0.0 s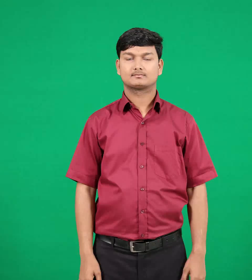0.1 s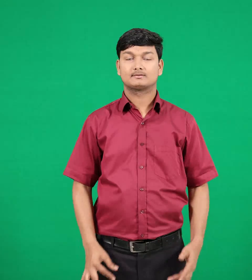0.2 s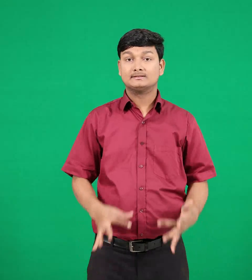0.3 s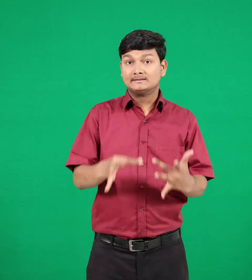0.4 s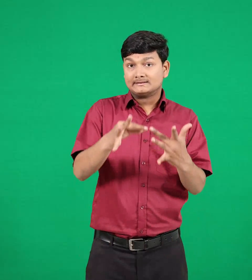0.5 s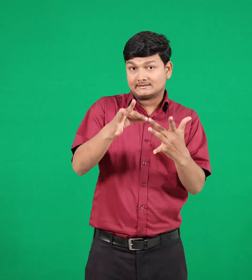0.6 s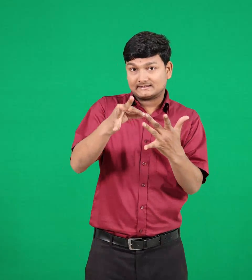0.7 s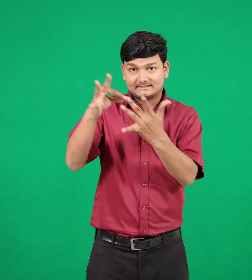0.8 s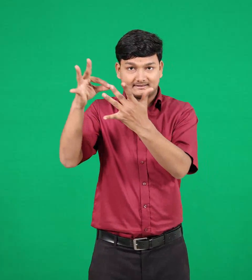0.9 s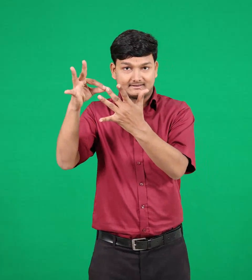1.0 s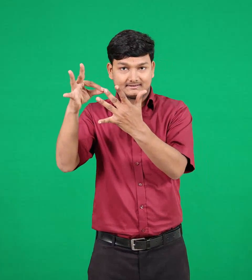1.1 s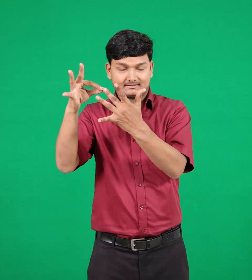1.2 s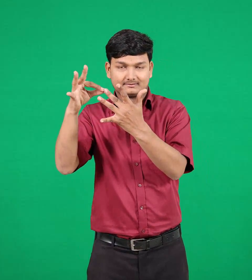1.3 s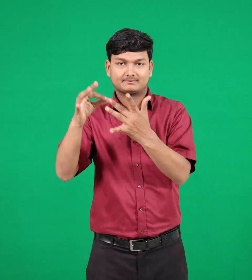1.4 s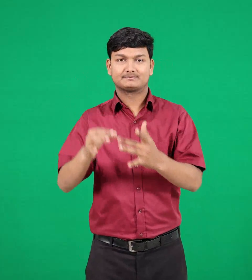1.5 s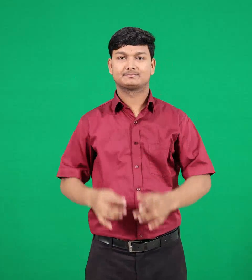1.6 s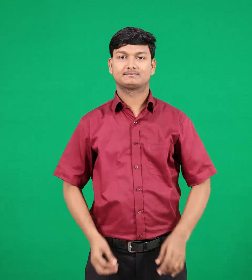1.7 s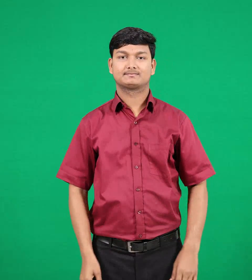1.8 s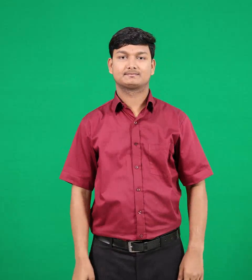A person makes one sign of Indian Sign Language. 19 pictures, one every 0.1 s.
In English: special
